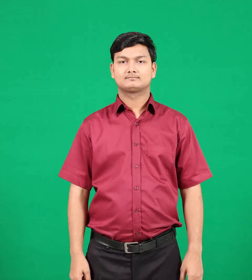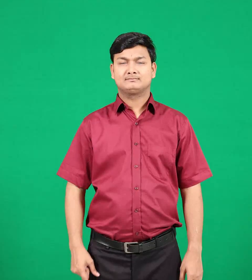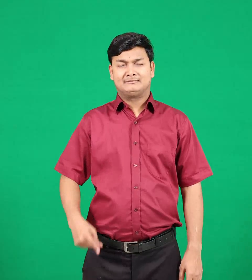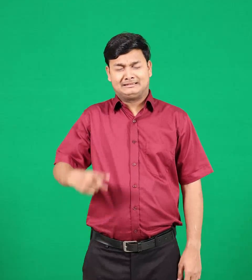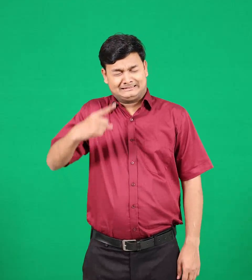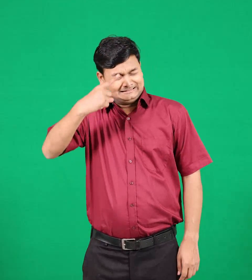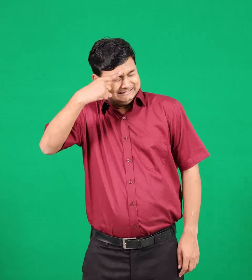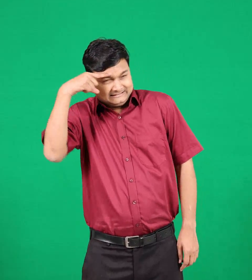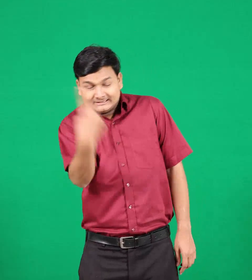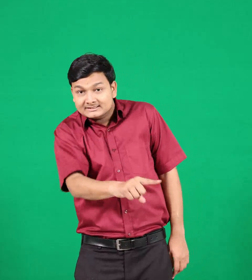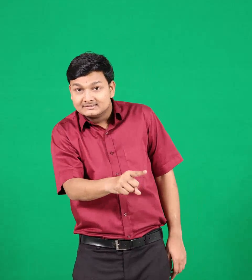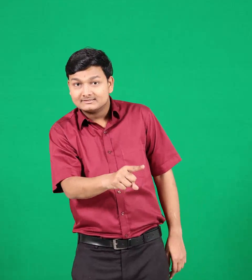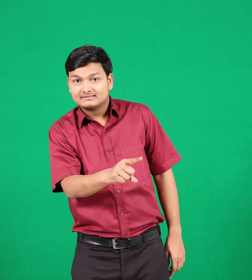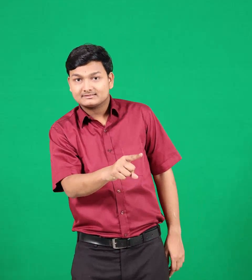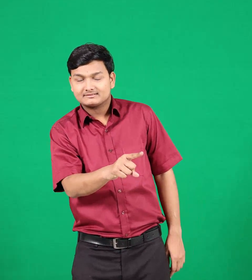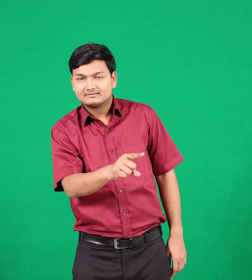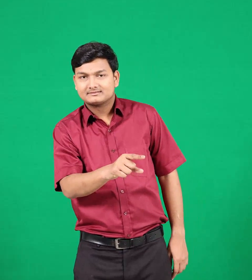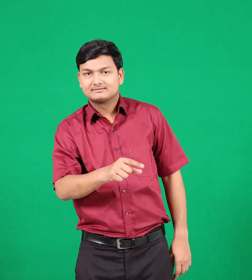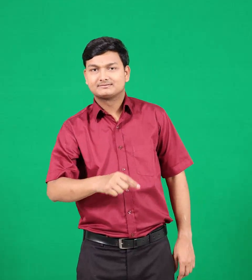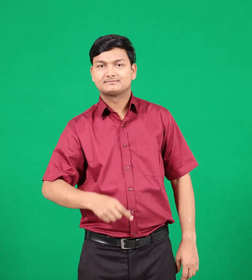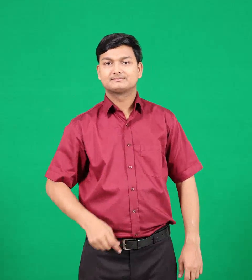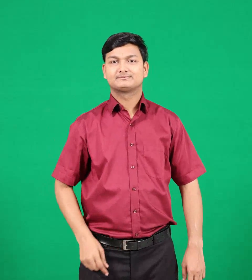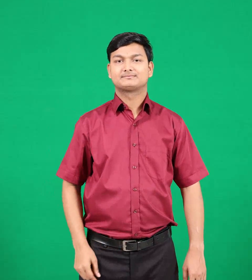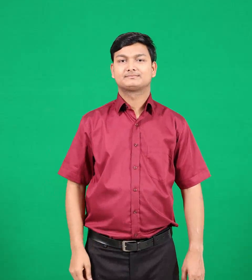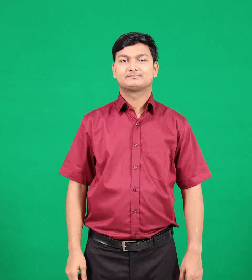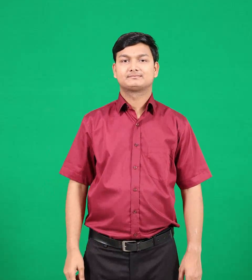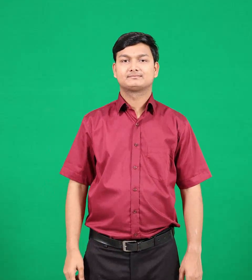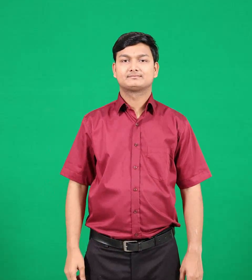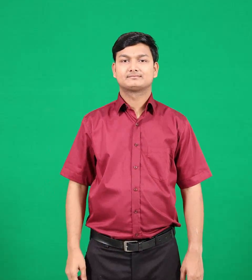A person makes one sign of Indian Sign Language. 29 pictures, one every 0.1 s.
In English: hateful
